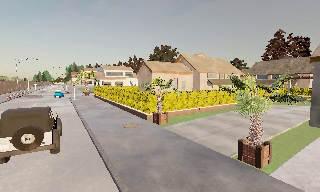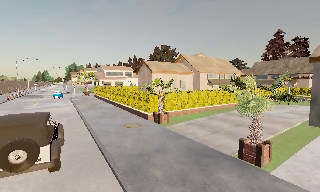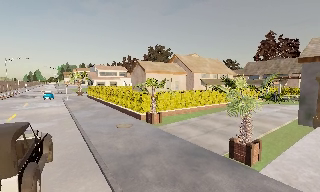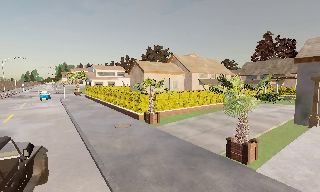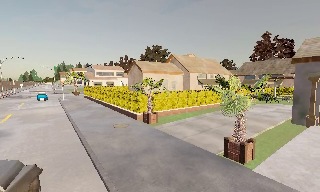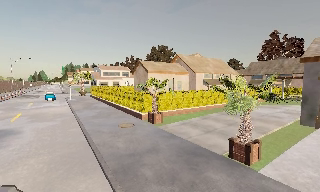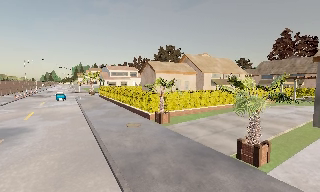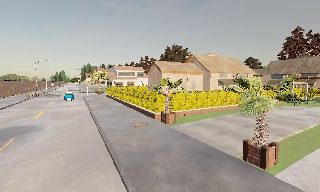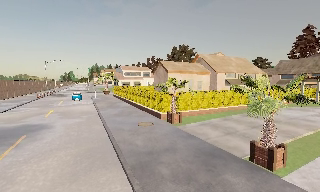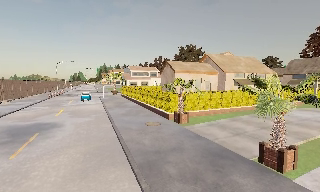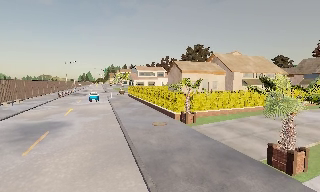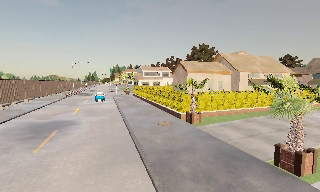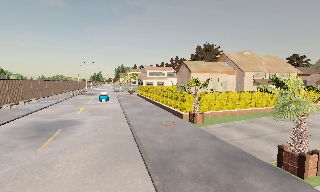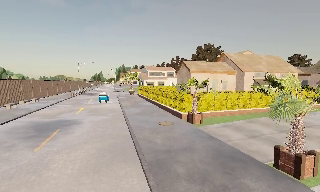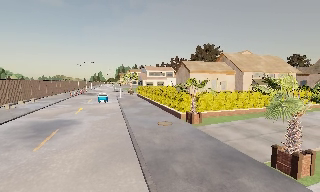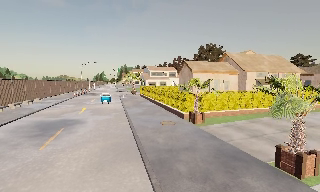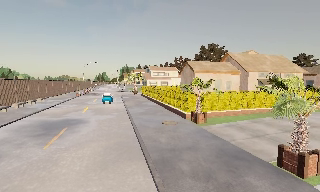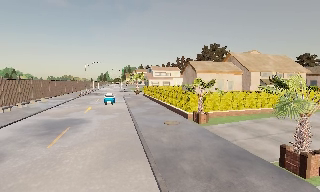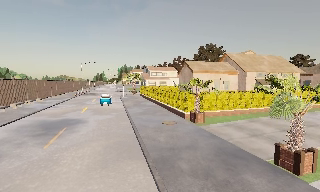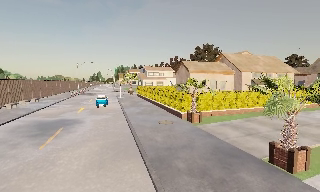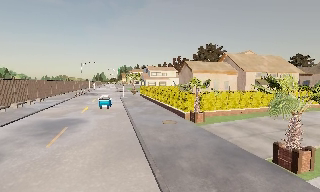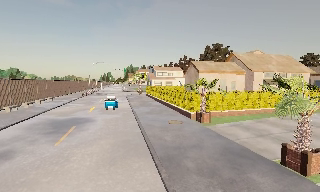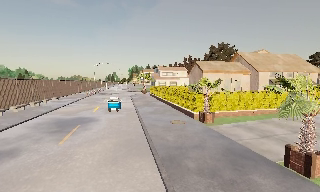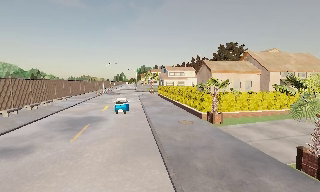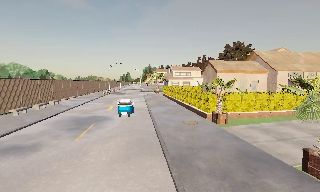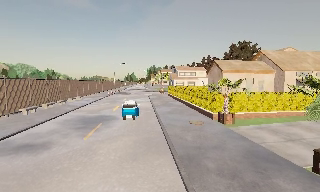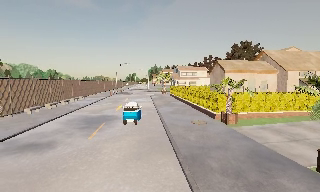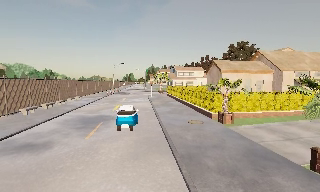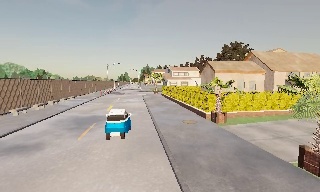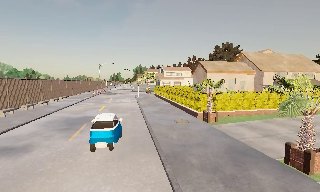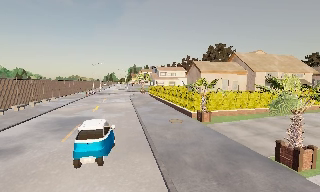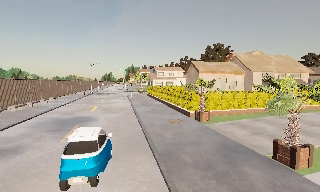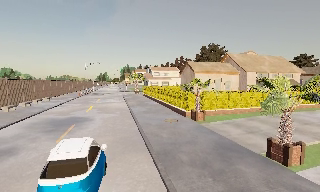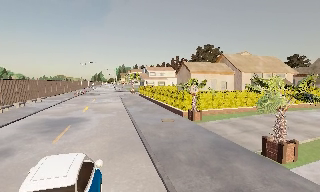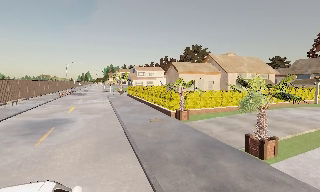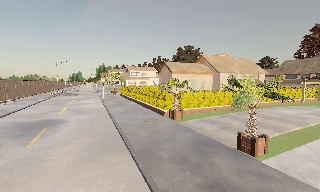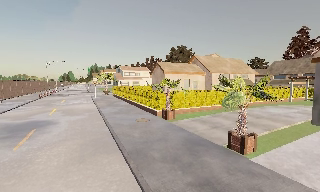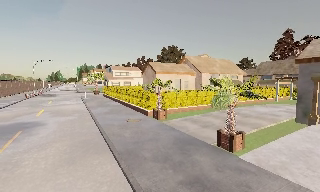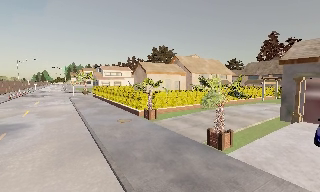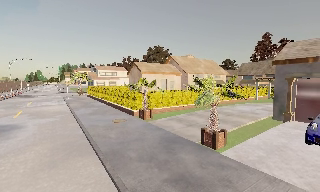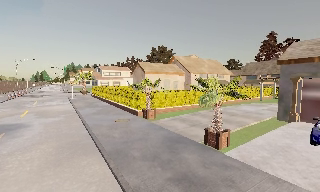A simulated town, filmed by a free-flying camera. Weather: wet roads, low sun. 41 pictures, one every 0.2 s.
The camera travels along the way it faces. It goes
backward.
0.0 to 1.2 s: The camera shifts only a little, or ends up much as it began.
1.2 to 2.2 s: The scene slides to the right, as the camera pans about 10 degrees to its left.
2.2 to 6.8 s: The camera travels backward, about 1 m, so what stands in front gets smaller.
6.8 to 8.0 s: The camera swings to its right by about 10 degrees, and the scene slides to the left.
The film runs backward here.
